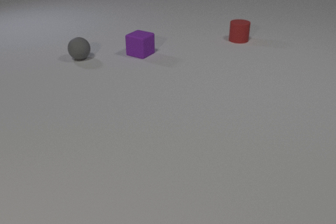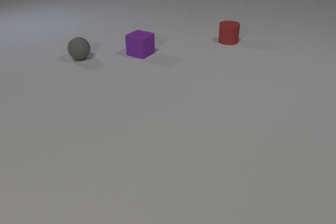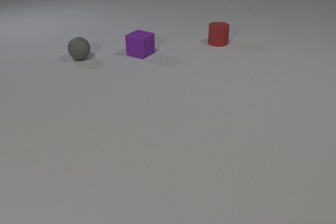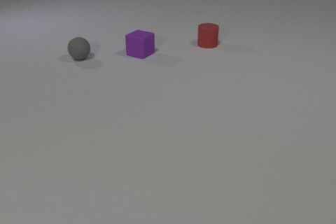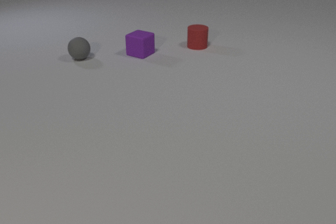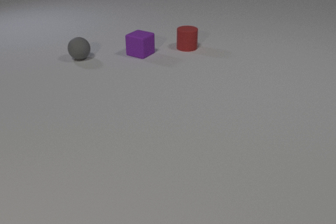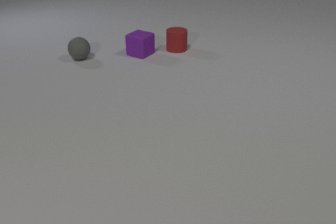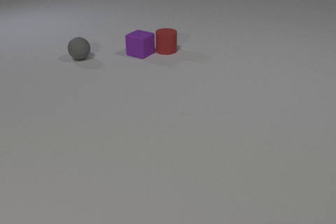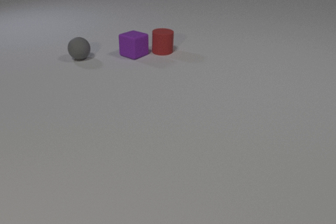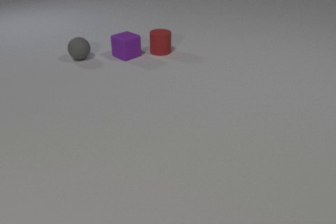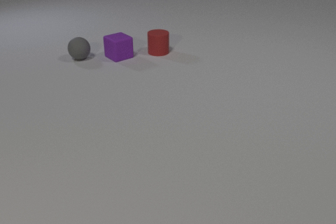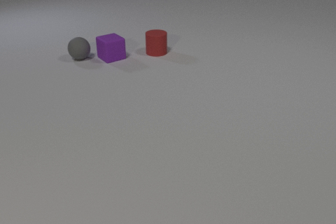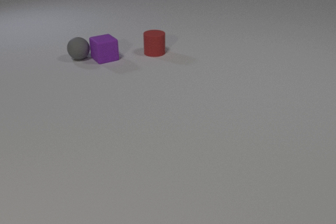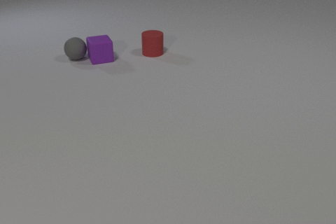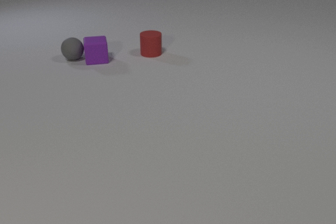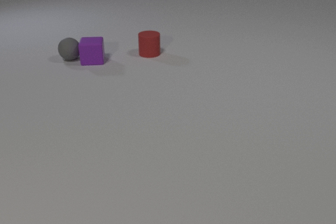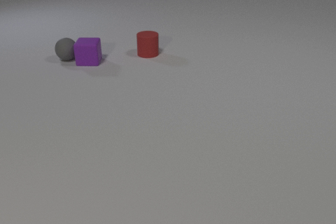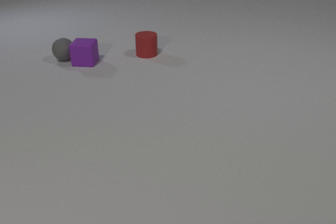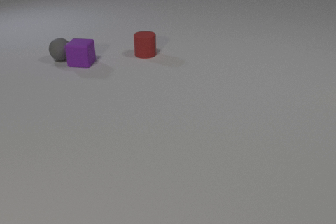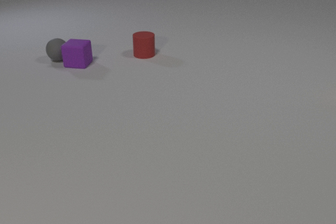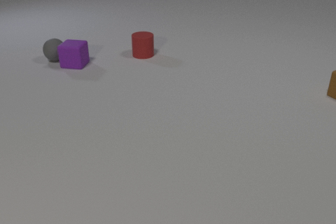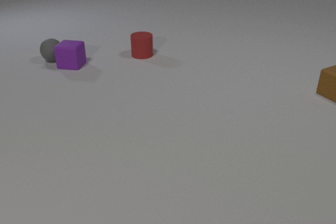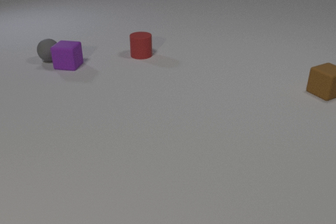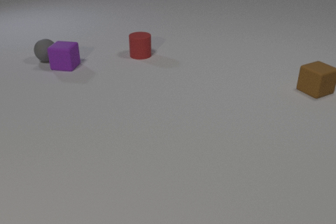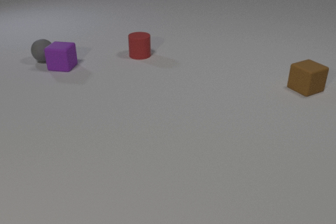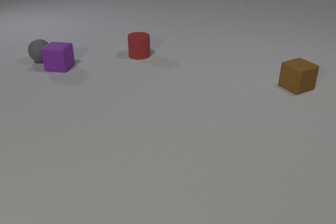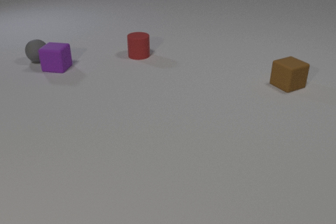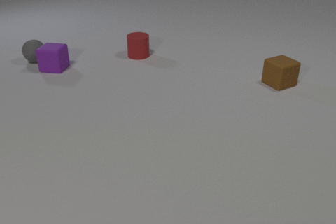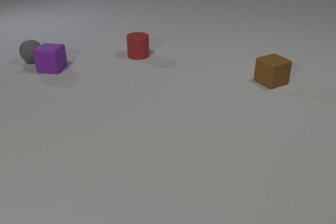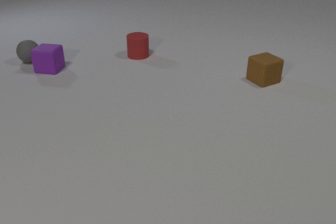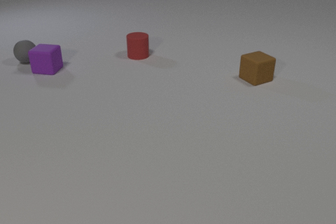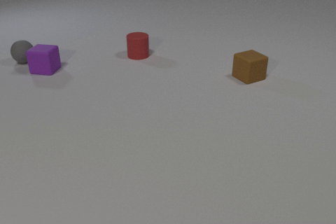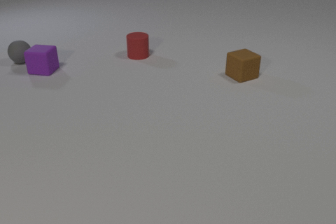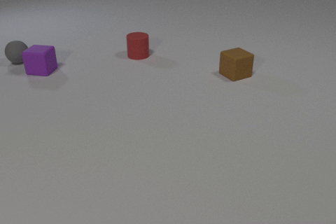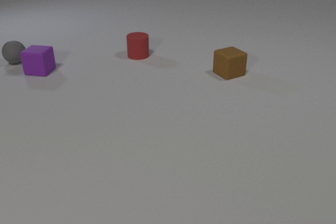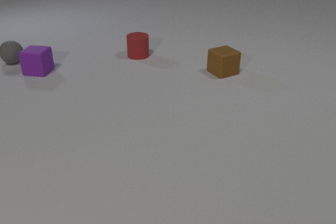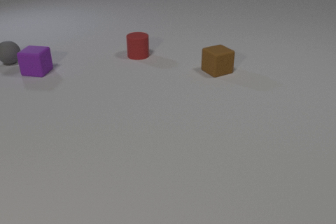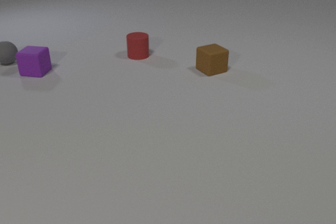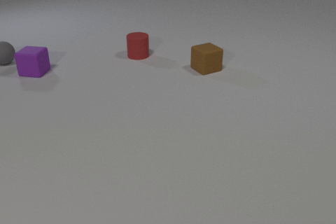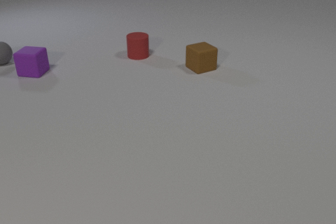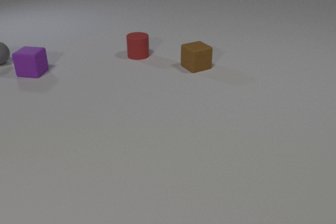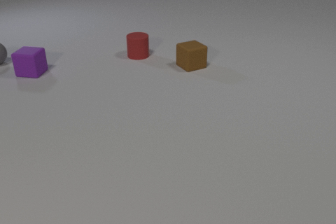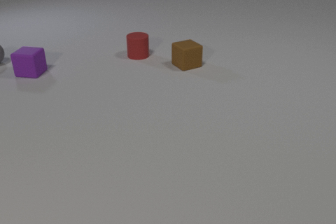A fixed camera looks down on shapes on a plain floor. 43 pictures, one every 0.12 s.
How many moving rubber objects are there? 4.
Are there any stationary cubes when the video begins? yes.
What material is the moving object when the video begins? rubber.
0.00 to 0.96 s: The red rubber cylinder slides to the left and toward the camera. The purple rubber cube slides to the left. The red rubber cylinder and the purple rubber cube collide.
0.96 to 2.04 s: The red rubber cylinder slides to the left and toward the camera. The purple rubber cube slides to the left, spins clockwise seen from above by about 60 degrees, its near face sliding to the left. The gray rubber sphere rolls to the left. The purple rubber cube and the gray rubber sphere collide.
2.04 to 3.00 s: The red rubber cylinder slides to the left. The purple rubber cube slides to the left. The gray rubber sphere rolls to the left. The brown rubber cube comes in at the right edge, slides to the left.
3.00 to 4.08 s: The purple rubber cube slides to the left. The gray rubber sphere rolls to the left. The brown rubber cube slides to the left.
4.08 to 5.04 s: The purple rubber cube slides to the left. The gray rubber sphere rolls to the left. The brown rubber cube slides to the left.
